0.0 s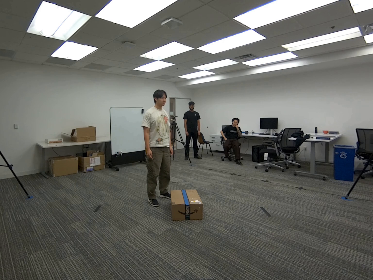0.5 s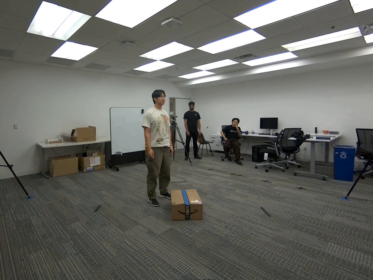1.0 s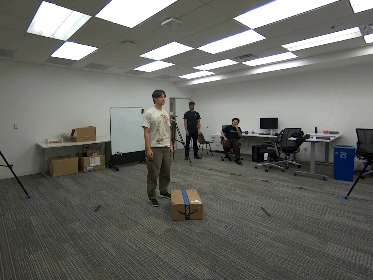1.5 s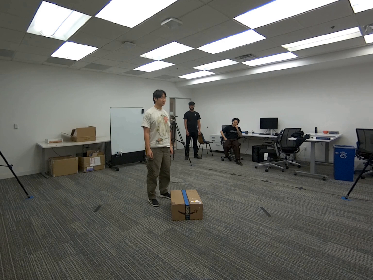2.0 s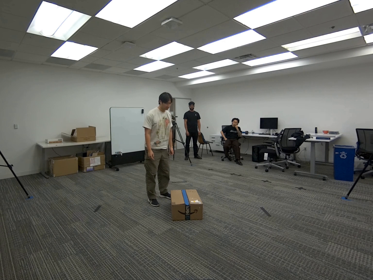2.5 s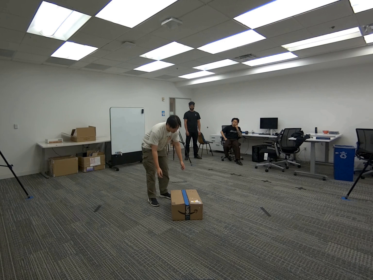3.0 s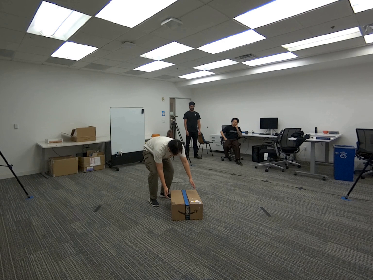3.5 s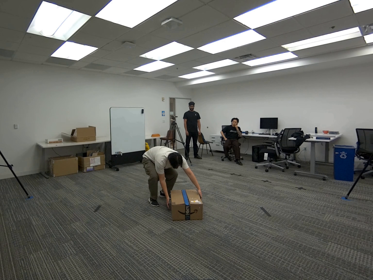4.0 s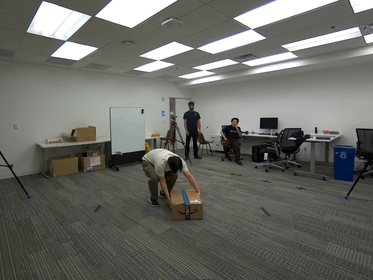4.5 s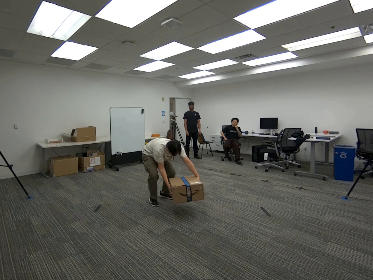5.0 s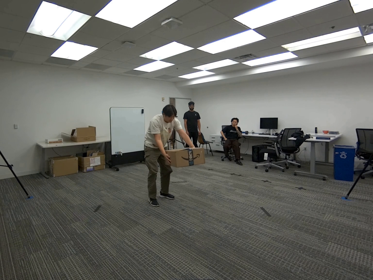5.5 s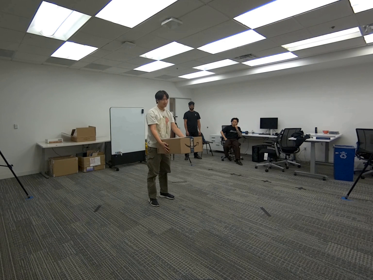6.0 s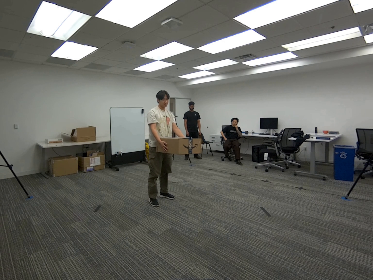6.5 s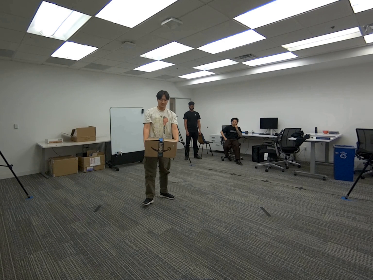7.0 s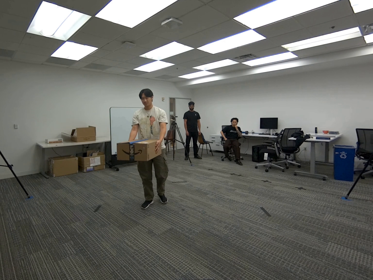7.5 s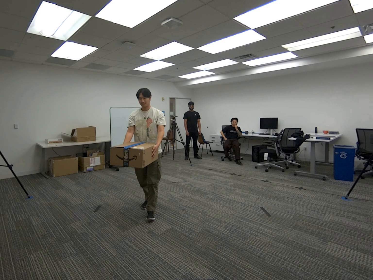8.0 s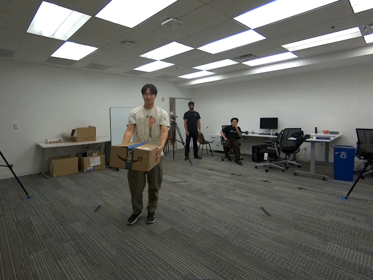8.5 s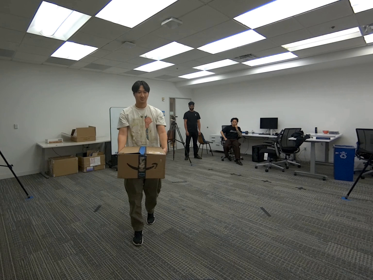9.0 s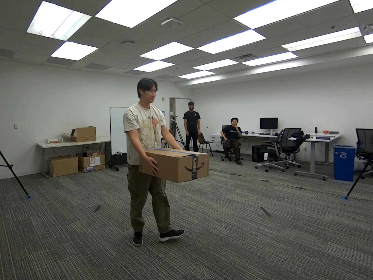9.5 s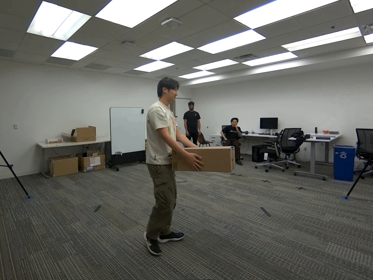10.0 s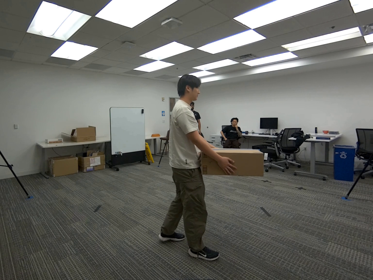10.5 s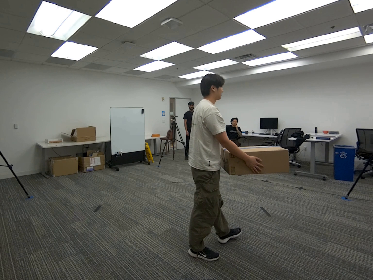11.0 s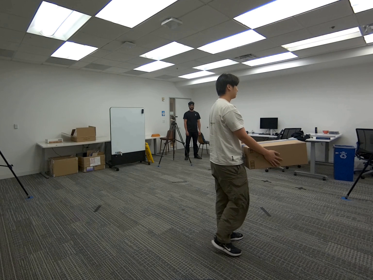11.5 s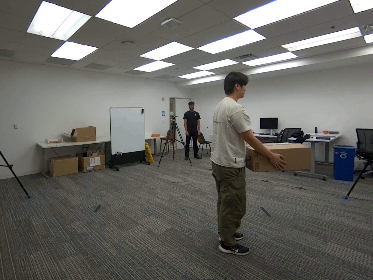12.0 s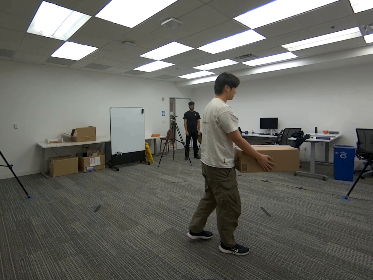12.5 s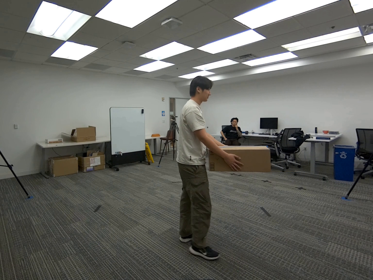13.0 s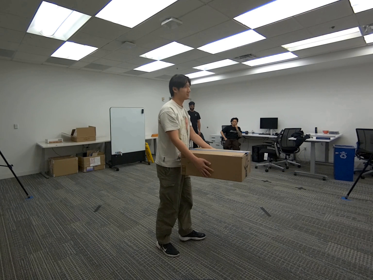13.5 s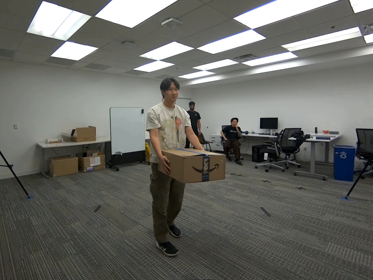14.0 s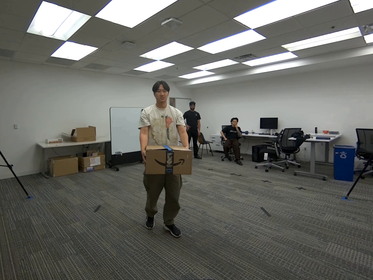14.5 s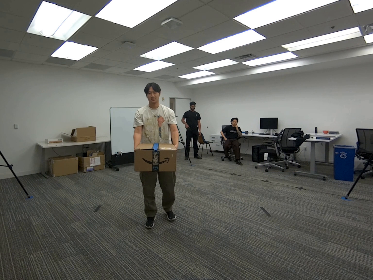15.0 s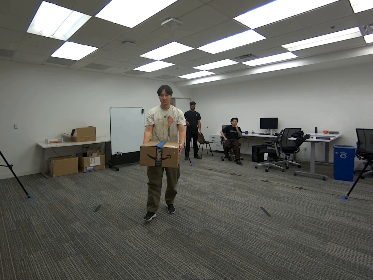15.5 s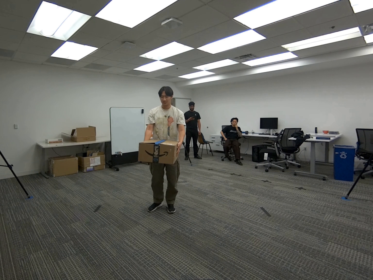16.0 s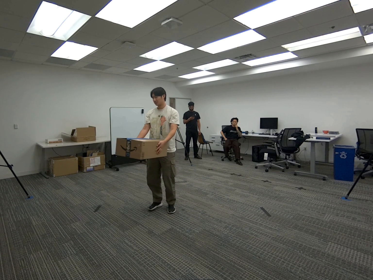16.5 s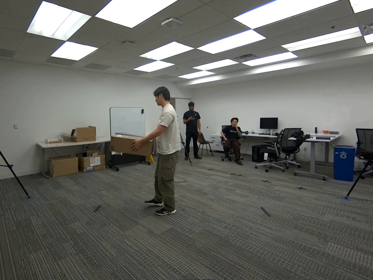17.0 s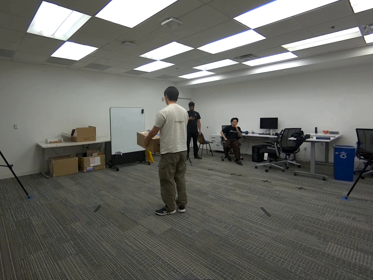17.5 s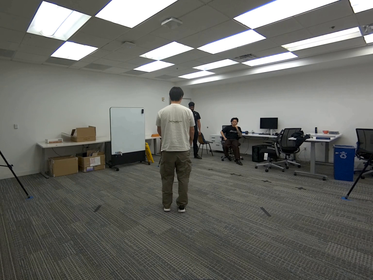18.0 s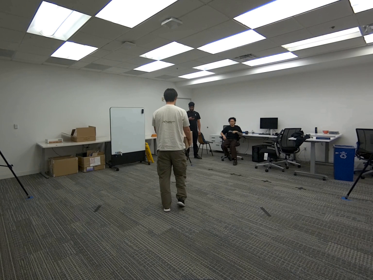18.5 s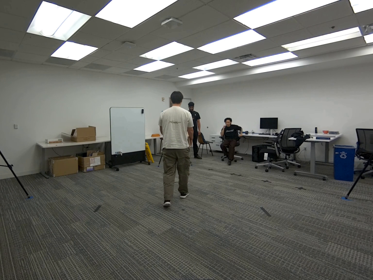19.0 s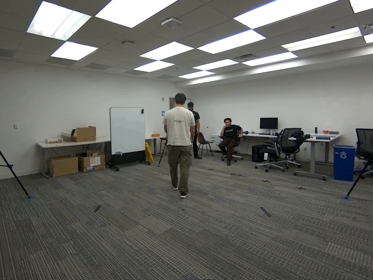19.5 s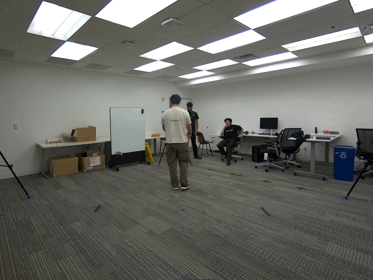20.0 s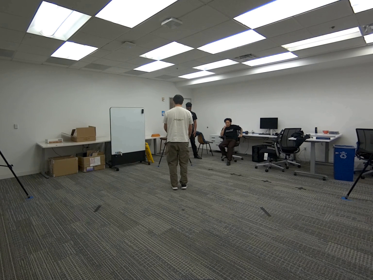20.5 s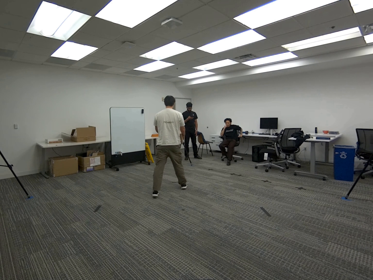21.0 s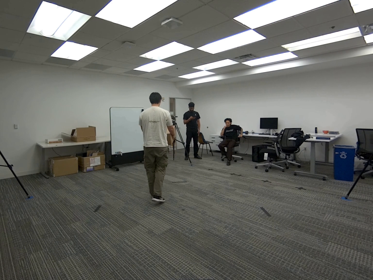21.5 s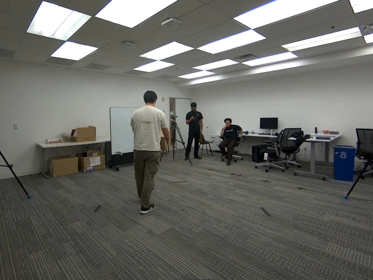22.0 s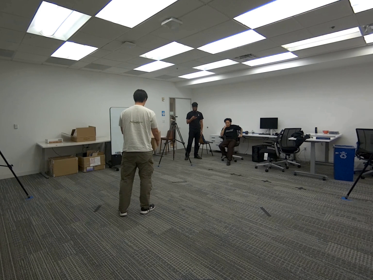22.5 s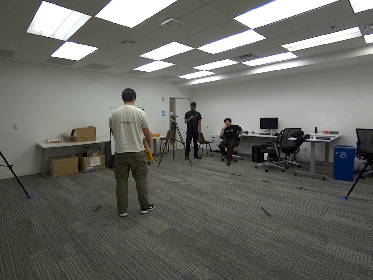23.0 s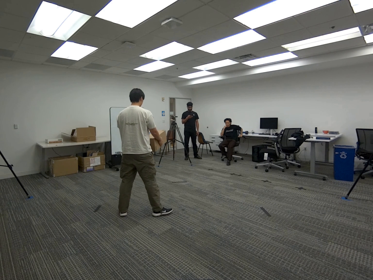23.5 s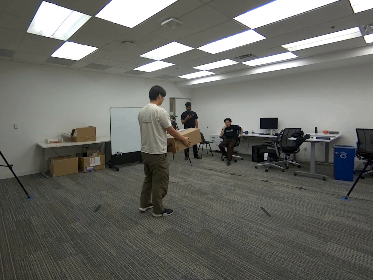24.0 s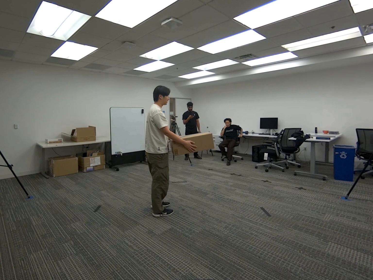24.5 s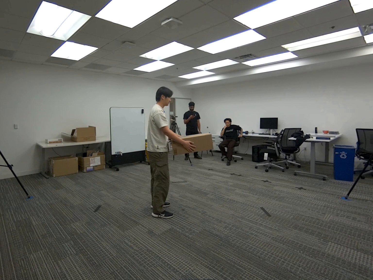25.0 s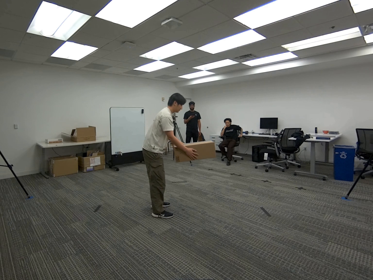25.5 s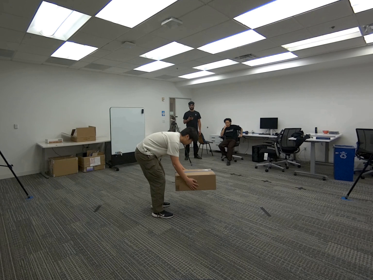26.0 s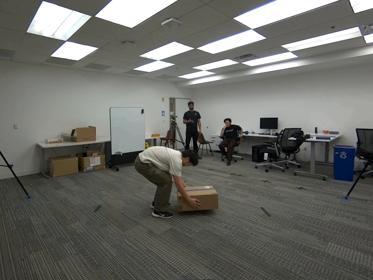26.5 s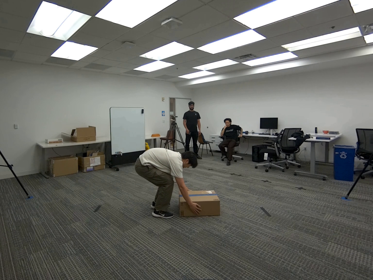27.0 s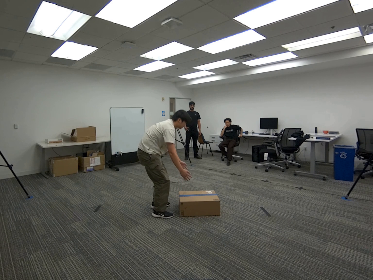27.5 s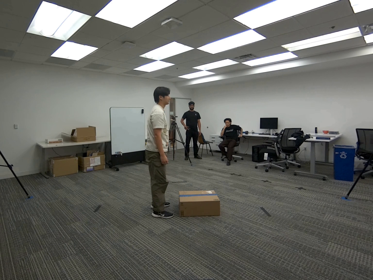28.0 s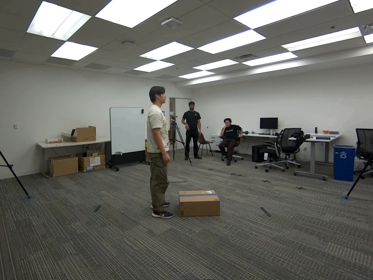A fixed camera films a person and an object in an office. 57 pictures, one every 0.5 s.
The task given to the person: Pick up cardboard box and place it back down on the floor. Repeat actions.
